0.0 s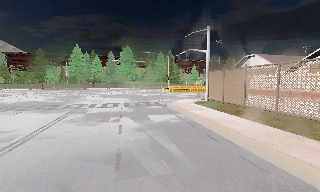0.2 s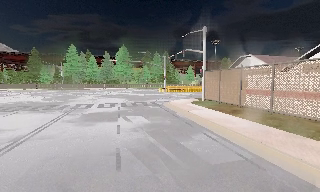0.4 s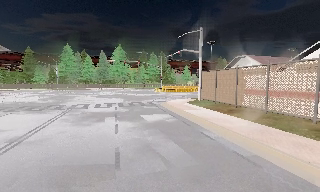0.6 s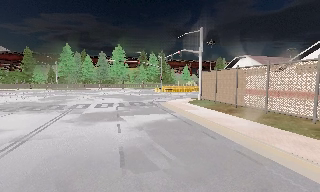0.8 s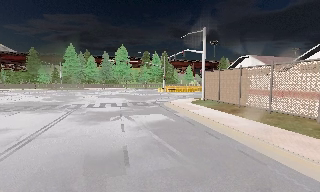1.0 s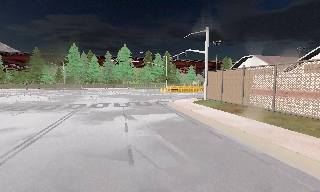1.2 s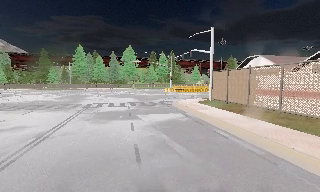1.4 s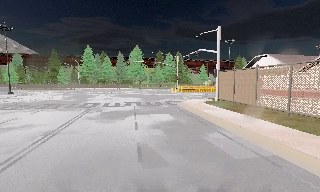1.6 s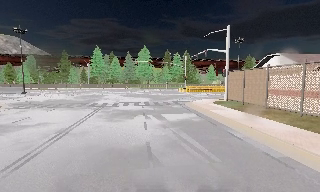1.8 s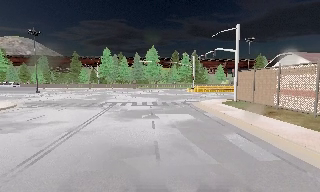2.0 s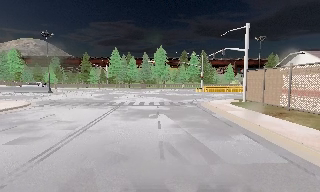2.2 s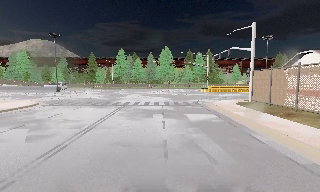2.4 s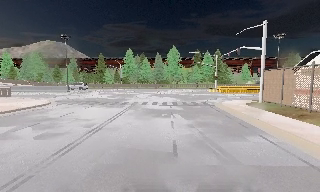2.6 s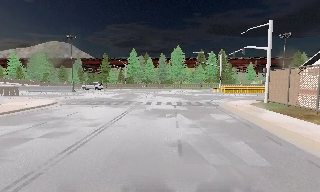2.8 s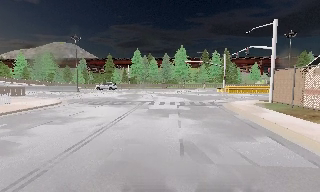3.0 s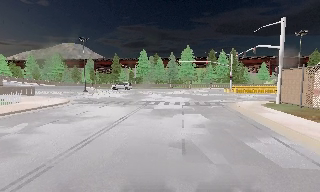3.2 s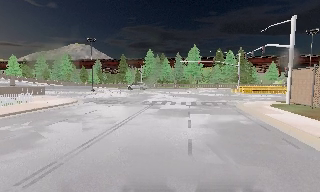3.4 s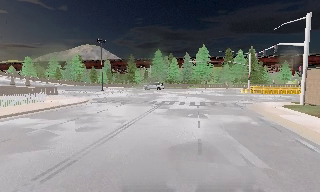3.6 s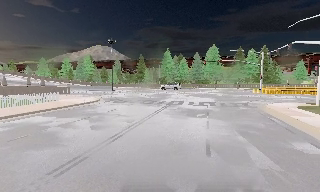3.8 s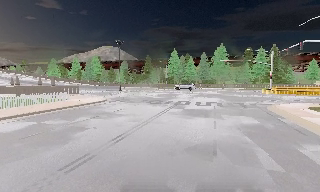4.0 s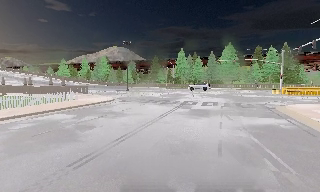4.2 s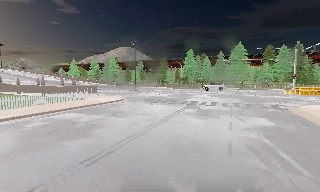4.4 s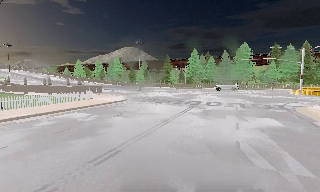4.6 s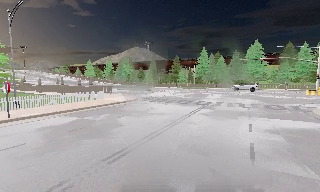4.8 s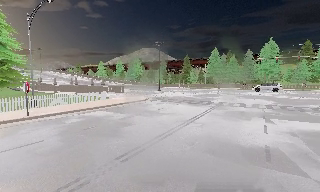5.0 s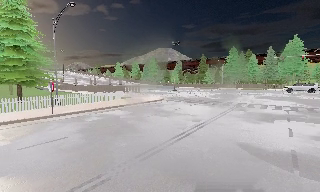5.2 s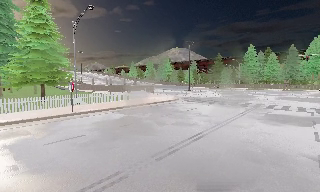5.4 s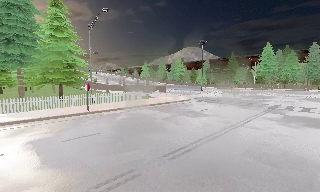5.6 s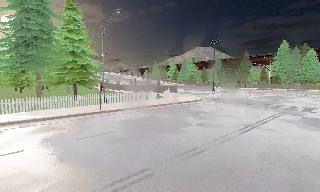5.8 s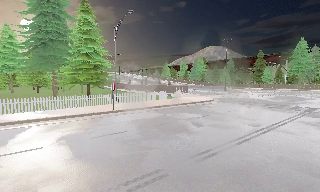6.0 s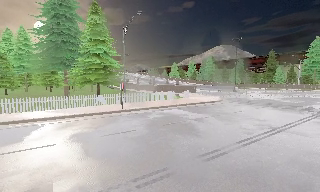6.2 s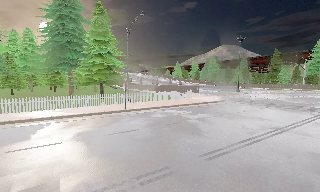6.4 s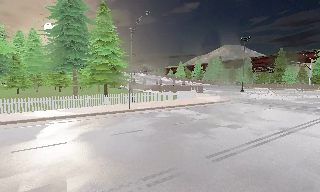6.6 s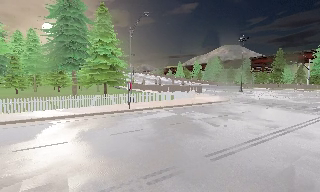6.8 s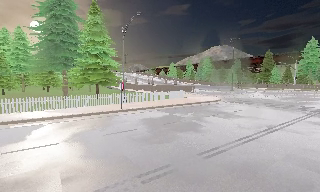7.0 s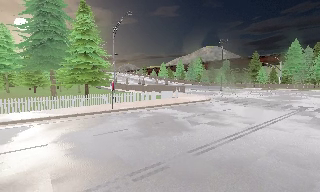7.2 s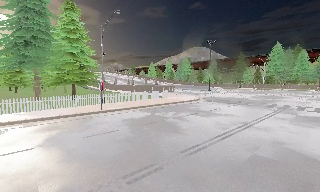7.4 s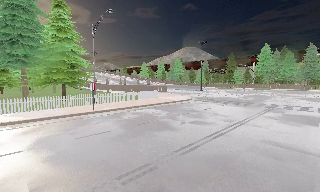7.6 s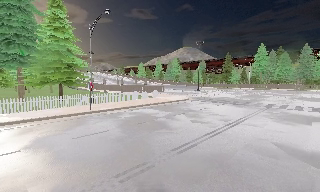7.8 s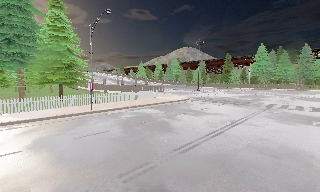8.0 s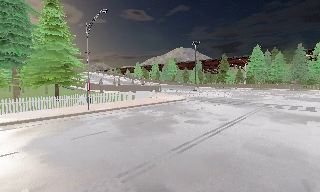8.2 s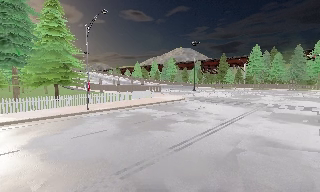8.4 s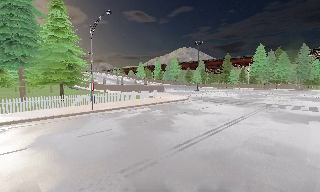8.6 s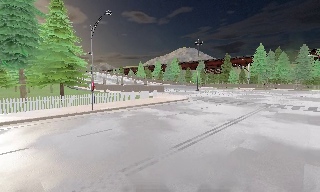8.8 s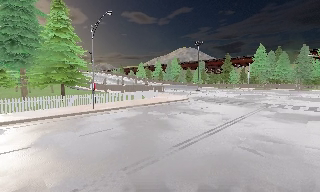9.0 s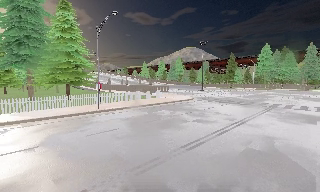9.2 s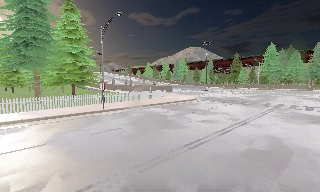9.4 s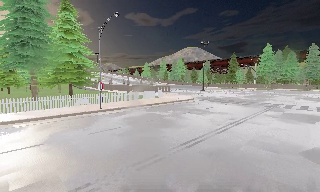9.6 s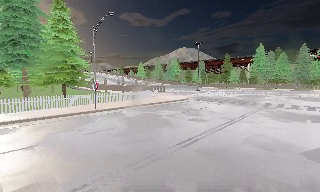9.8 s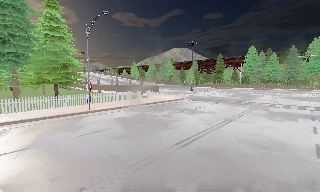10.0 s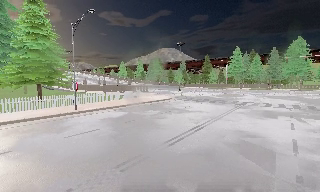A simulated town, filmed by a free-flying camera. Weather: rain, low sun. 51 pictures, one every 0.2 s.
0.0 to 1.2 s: The camera shifts only a little, or ends up much as it began.
1.2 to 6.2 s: The camera pans to its left, which is counterclockwise from overhead, by about 70 degrees. It travels backward, about 1 m.
6.2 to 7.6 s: The scene slides to the left, as the camera pans about 15 degrees to its right.
7.6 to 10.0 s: The camera travels backward, about 0.5 m, so what stands in front gets smaller.
The film runs backward here.
